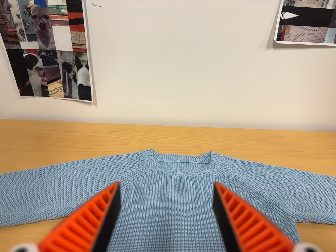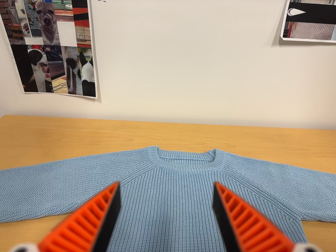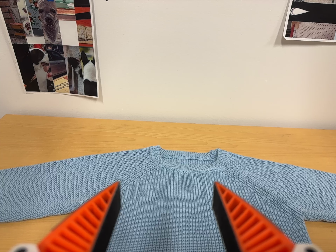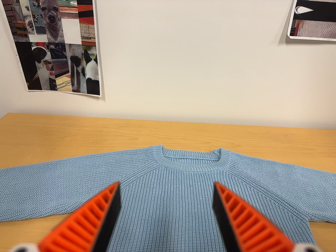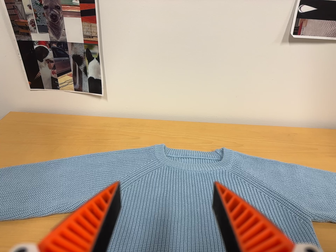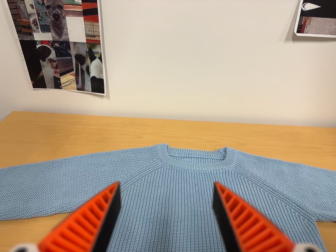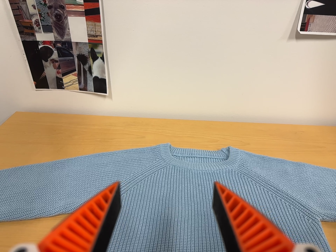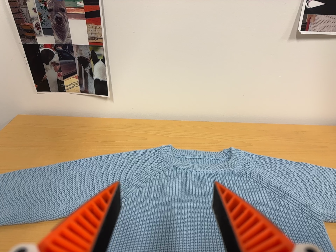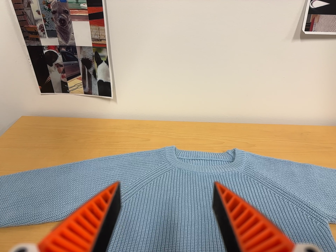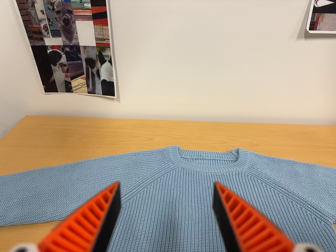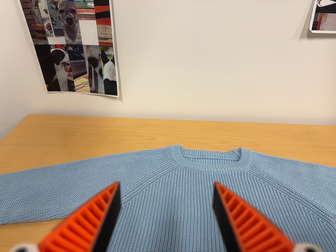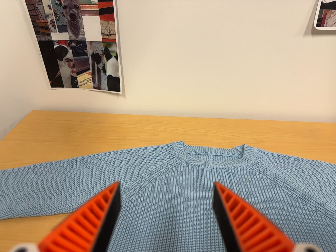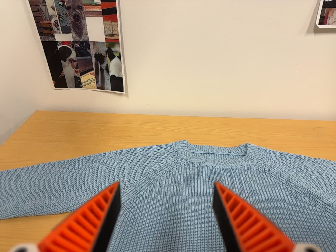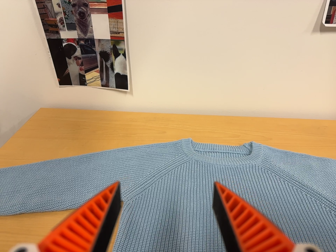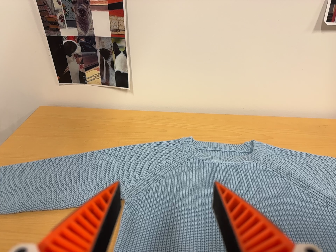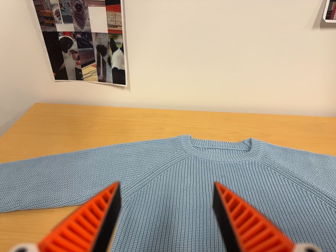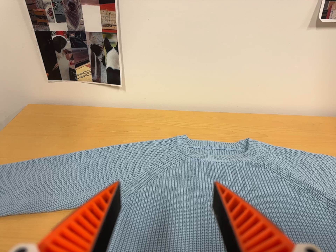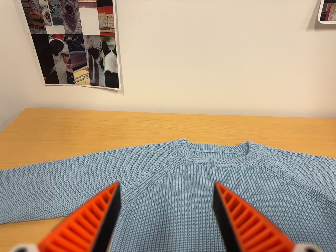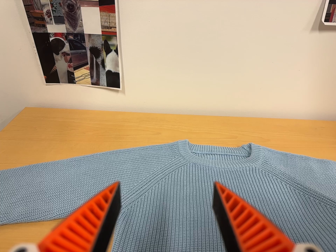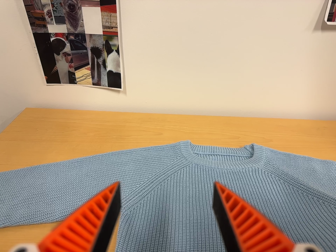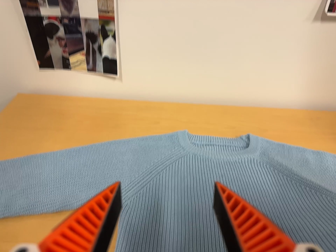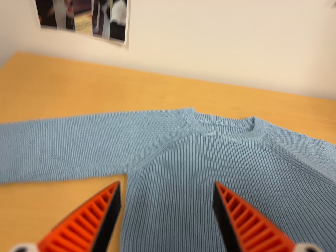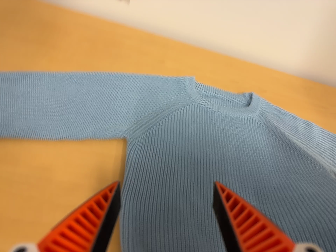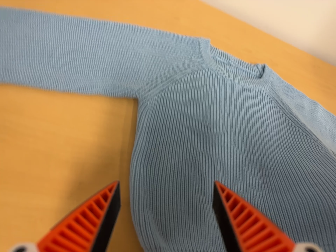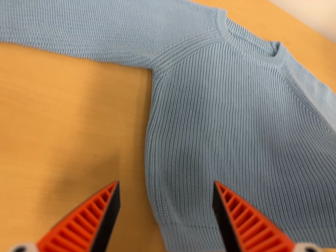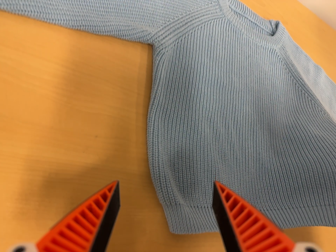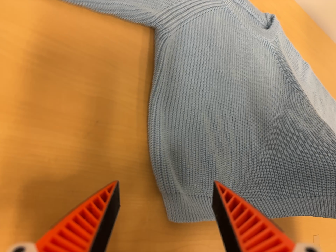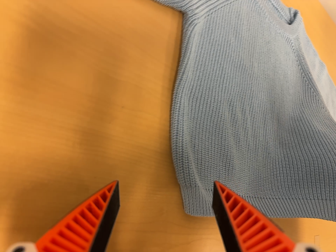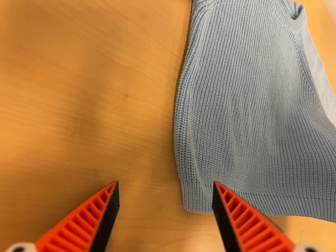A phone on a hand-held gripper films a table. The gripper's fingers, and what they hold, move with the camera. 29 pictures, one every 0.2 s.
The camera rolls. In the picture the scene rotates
clockwise.
The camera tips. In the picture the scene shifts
upward.
0.0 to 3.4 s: The camera travels to its left, about 7 cm, so close, fixed things drift to the right.
3.4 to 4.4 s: The camera pans to its right by about 10 degrees. It travels to its left, about 12 cm. Its aim tips toward the bottom of its view by about 20 degrees, and the scene shifts upward. It rolls about its line of sight by about 10 degrees, and the scene rotates clockwise.
4.4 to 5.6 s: The camera pans to its right by about 20 degrees. It travels to its left and forward, about 20 cm. Its aim tips toward the bottom of its view by about 25 degrees, and the scene shifts upward. It rolls about its line of sight by about 20 degrees, and the scene rotates clockwise.
The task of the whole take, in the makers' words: fold up.
The film runs forward here.
